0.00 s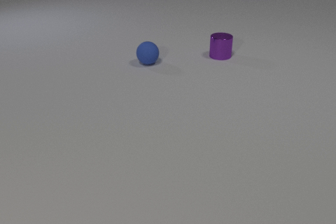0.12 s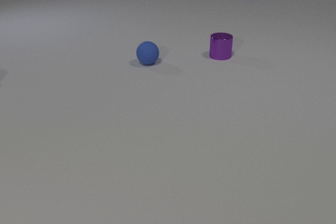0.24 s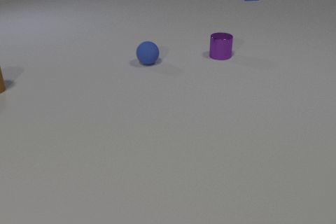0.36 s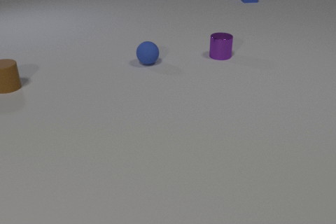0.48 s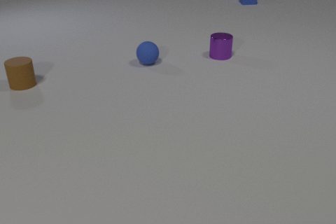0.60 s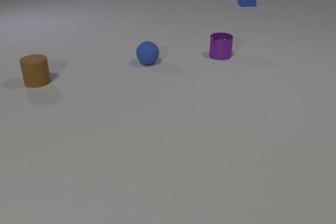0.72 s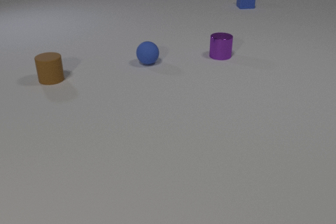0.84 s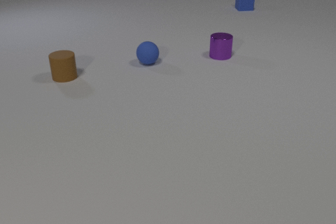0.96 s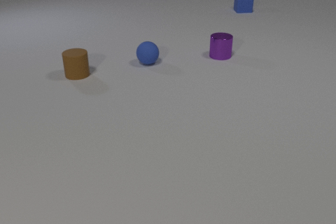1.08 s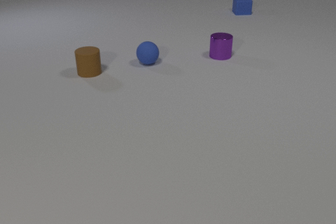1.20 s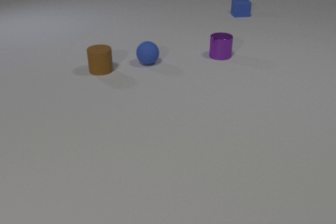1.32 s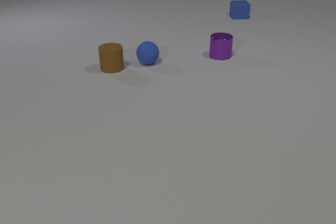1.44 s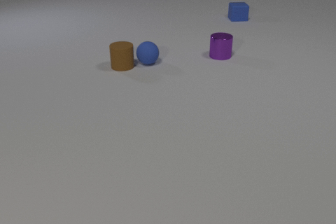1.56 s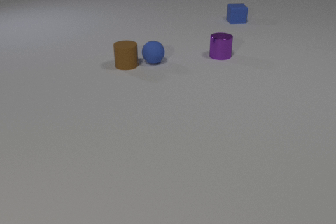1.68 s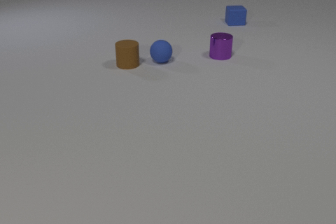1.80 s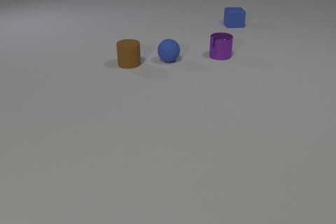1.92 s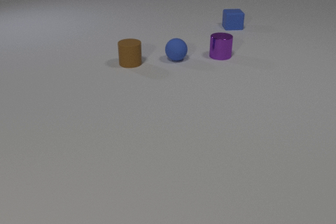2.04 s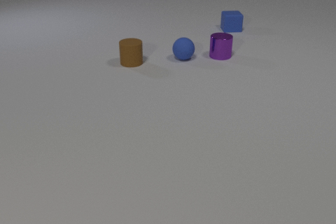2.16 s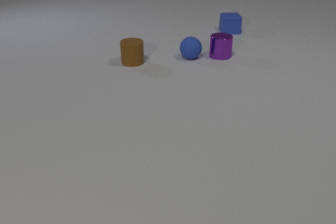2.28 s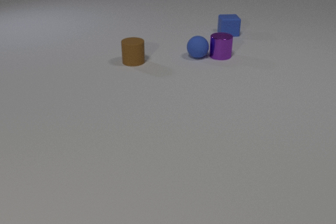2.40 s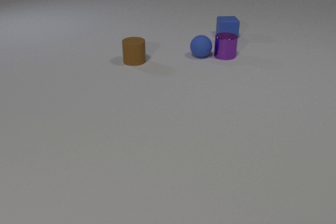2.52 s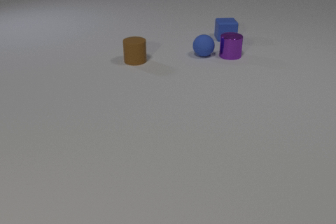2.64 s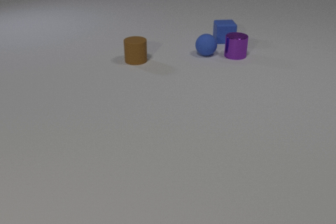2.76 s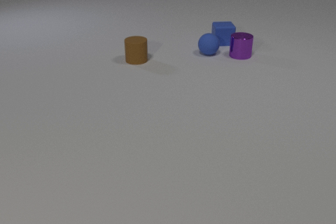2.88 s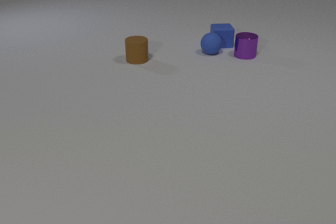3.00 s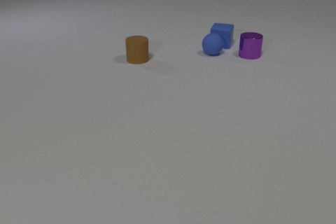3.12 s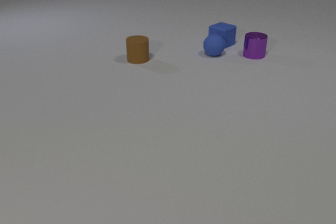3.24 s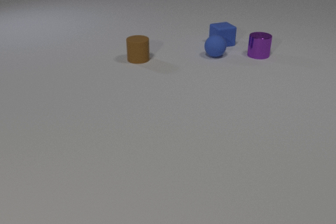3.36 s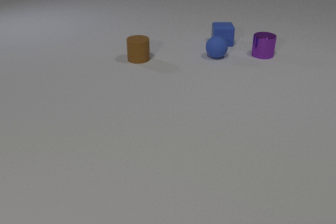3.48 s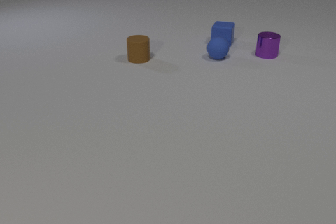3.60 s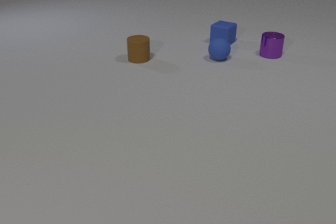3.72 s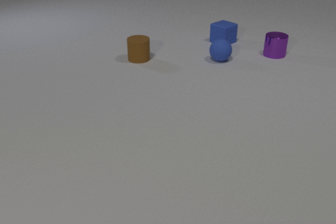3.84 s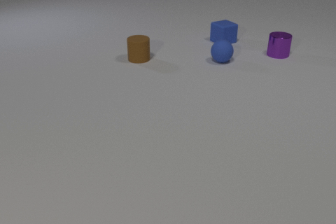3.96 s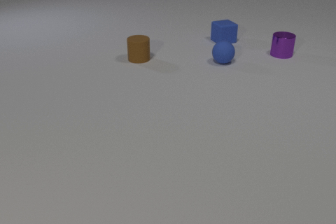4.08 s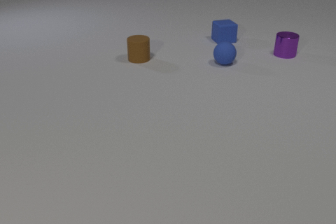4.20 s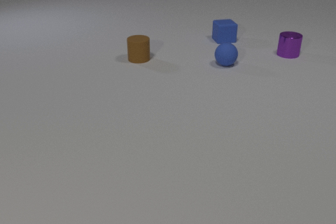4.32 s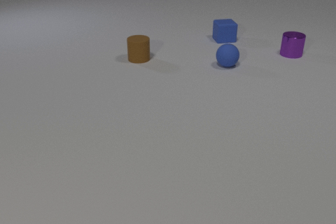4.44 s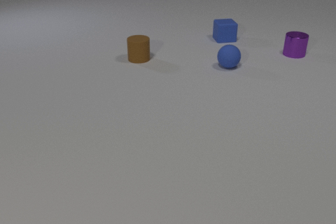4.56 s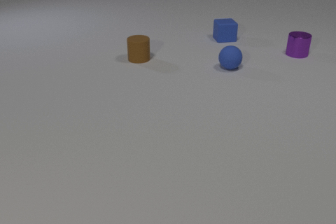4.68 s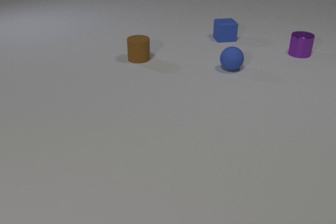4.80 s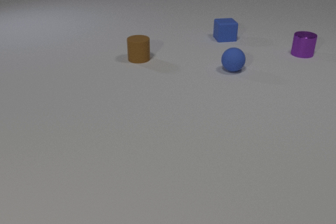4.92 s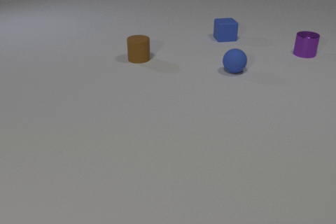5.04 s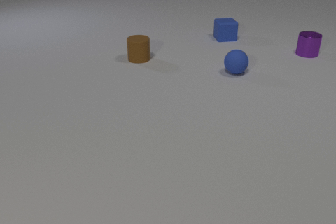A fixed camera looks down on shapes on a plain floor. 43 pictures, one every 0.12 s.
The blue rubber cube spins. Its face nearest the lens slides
to the left.
The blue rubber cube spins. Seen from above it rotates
clockwise.
0.00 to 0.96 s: The brown rubber cylinder comes in at the left edge, slides to the right. The blue rubber cube slides toward the camera.
0.96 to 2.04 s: The brown rubber cylinder slides to the right. The blue rubber sphere rolls to the right. The blue rubber cube slides toward the camera. The brown rubber cylinder and the blue rubber sphere collide.
2.04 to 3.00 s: The brown rubber cylinder slides away from the camera and to the right. The blue rubber sphere rolls to the right and away from the camera. The purple metal cylinder slides to the right. The blue rubber cube slides toward the camera, spins clockwise seen from above by about 30 degrees, its near face sliding to the left. The blue rubber sphere and the purple metal cylinder collide. The blue rubber sphere and the blue rubber cube collide.
3.00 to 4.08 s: The blue rubber sphere rolls toward the camera and to the right. The purple metal cylinder slides to the right. The blue rubber cube slides away from the camera, spins clockwise seen from above by about 150 degrees, its near face sliding to the left.
4.08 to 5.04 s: The blue rubber sphere rolls toward the camera and to the right. The purple metal cylinder slides to the right. The blue rubber cube slides away from the camera.
What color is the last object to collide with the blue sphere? blue.
What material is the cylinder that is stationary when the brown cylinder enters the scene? metal.
What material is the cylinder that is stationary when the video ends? rubber.
